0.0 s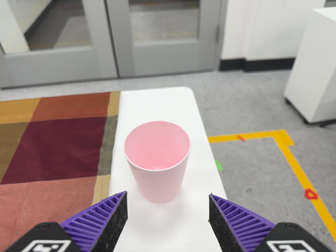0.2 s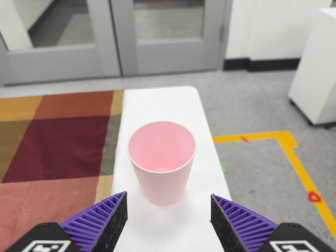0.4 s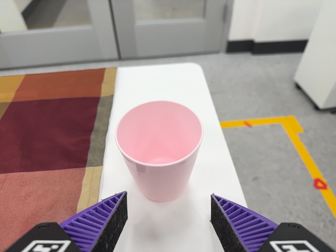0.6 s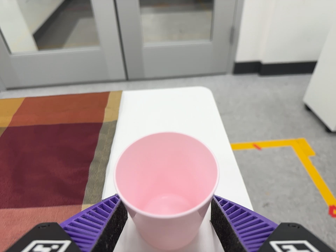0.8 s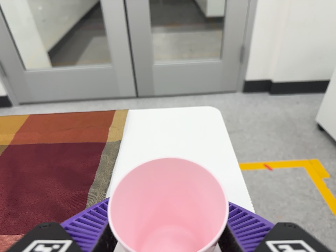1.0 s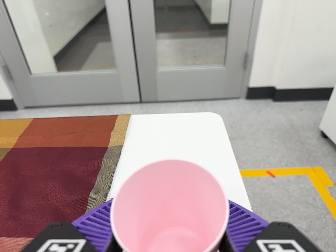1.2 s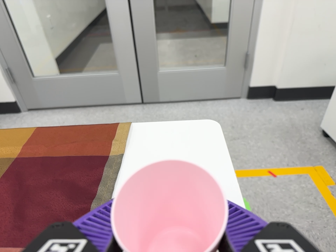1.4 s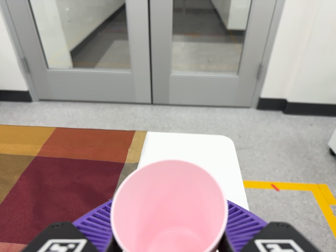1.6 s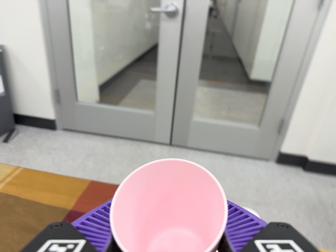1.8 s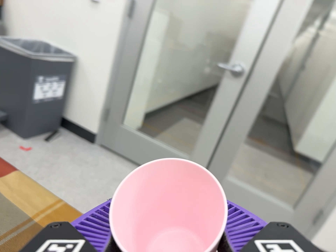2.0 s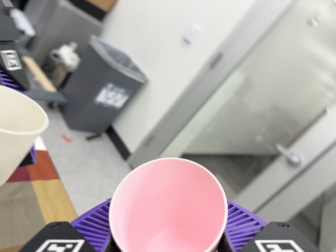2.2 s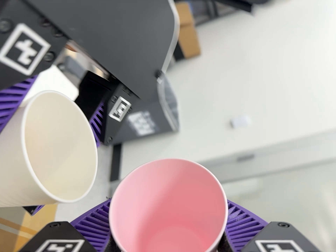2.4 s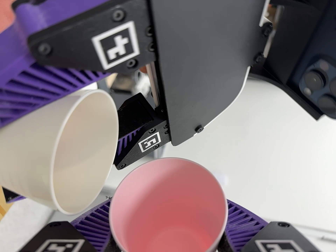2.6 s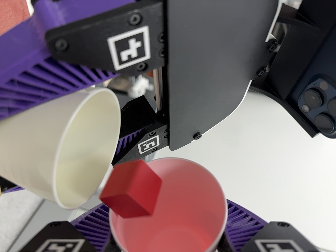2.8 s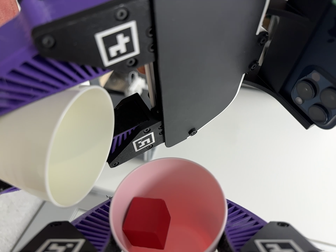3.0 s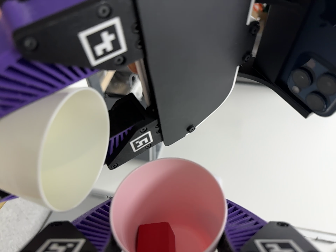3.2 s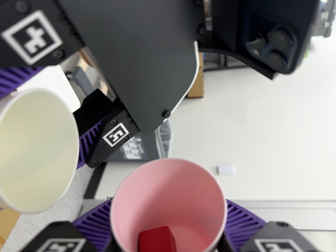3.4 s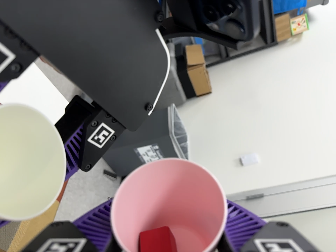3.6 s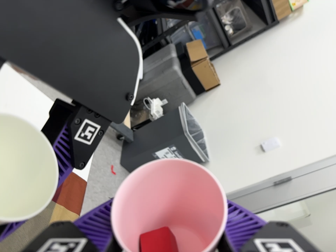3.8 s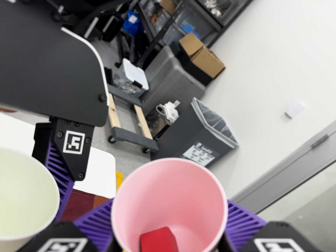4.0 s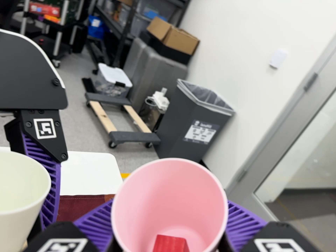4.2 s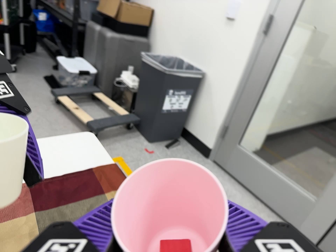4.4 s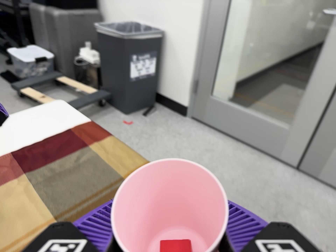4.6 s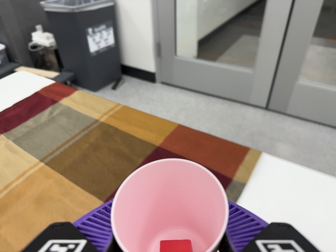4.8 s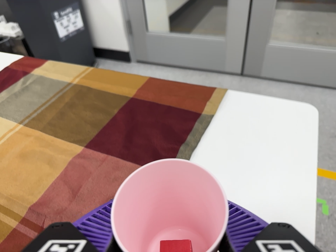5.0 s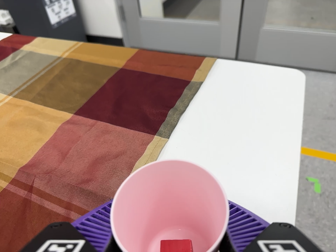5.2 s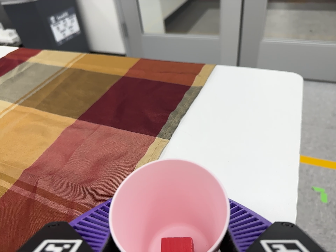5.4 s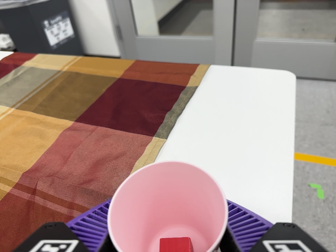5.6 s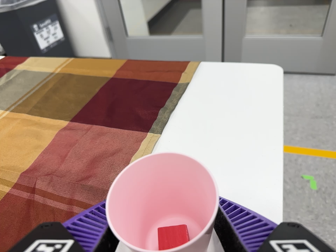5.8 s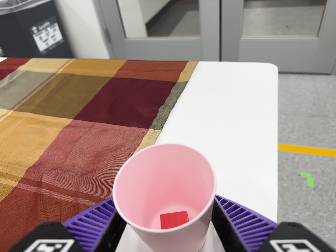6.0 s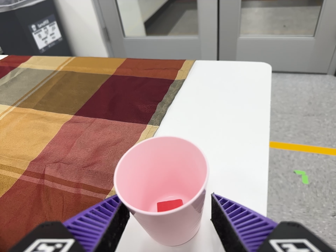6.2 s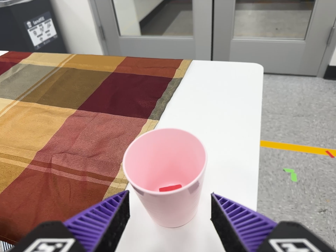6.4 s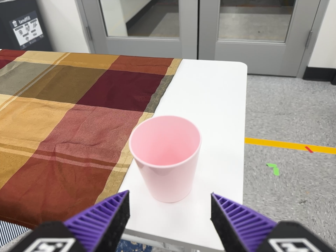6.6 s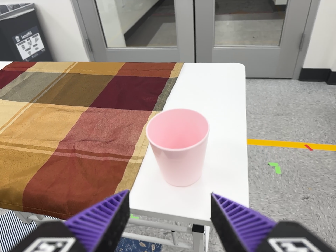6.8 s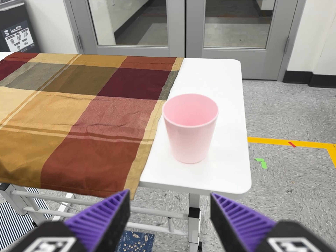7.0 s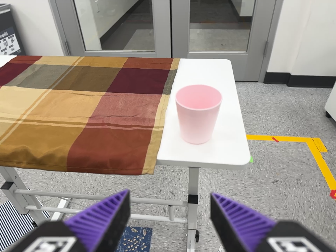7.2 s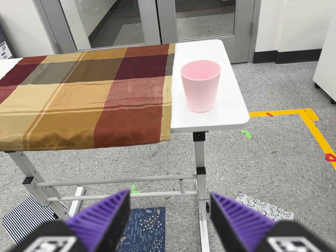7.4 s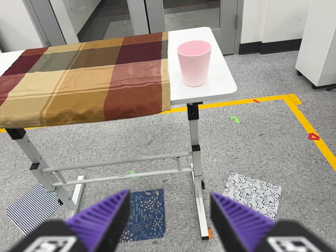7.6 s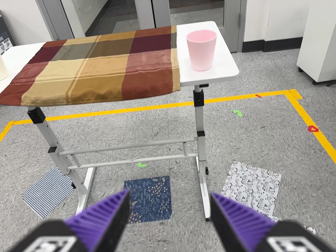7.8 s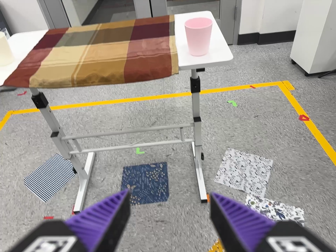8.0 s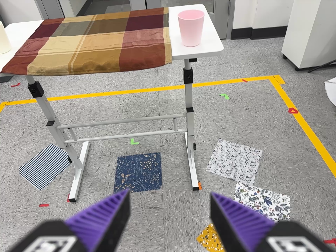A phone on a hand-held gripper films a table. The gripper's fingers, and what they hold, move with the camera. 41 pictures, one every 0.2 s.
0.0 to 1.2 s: The camera travels forward, about 12 cm, so what stands in front looms larger.
1.2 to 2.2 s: The camera pans to its left by about 20 degrees. It travels toward the top of its view and to its left, about 34 cm, so close, fixed things drift downward. Its aim tips toward the top of its view by about 35 degrees, and the scene shifts downward. It rolls about its line of sight by about 95 degrees, and the scene rotates clockwise.
2.2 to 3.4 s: The camera shifts only a little, or ends up much as it began.
3.4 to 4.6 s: The camera travels toward the bottom of its view and to its right, about 30 cm, so close, fixed things drift upward. Its aim tips toward the bottom of its view by about 15 degrees, and the scene shifts upward. It rolls about its line of sight by about 85 degrees, and the scene rotates counterclockwise.
4.6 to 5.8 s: The camera travels toward the bottom of its view and backward, about 14 cm, so close, fixed things drift upward. It rolls about its line of sight by about 15 degrees, and the scene rotates counterclockwise.
5.8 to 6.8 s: The camera travels backward, toward the bottom of its view and to its left, about 18 cm, so what stands in front gets smaller.
6.8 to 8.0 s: The camera travels backward and toward the bottom of its view, about 50 cm, so what stands in front gets smaller. It rolls about its line of sight by about 10 degrees, and the scene rotates counterclockwise.
The film runs backward here.
